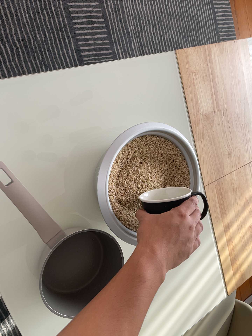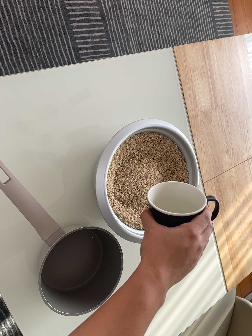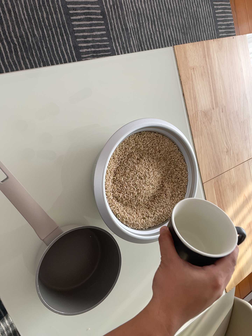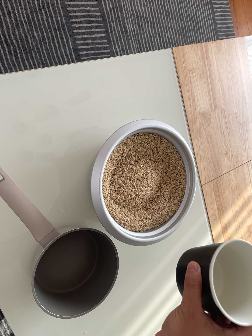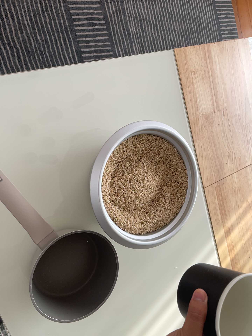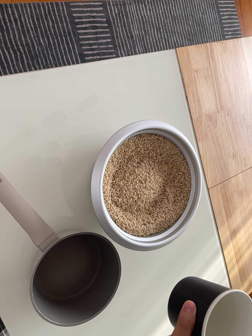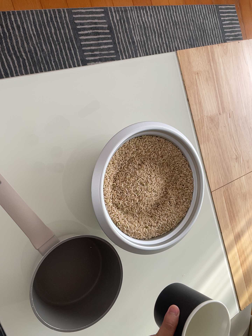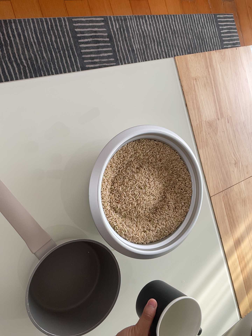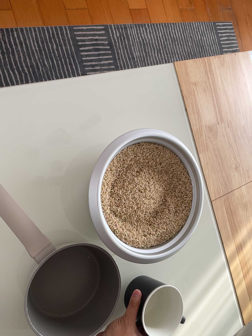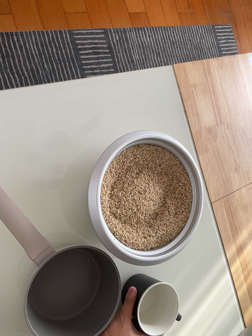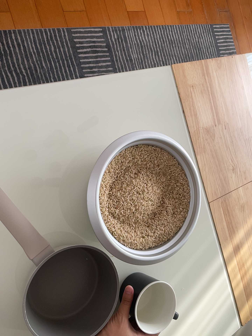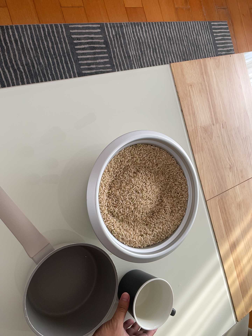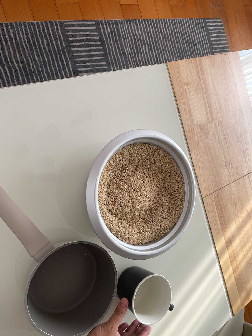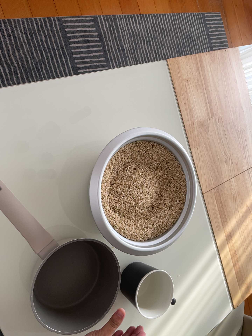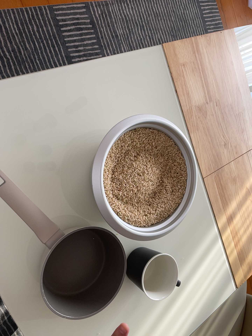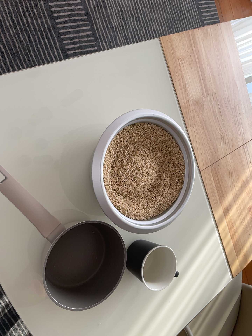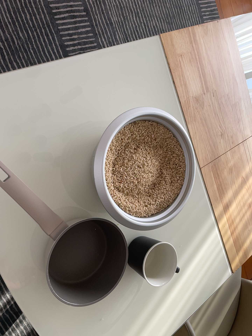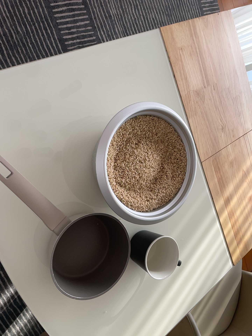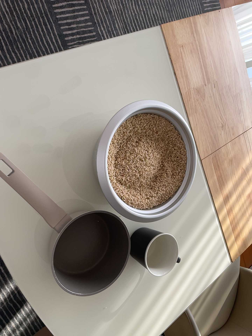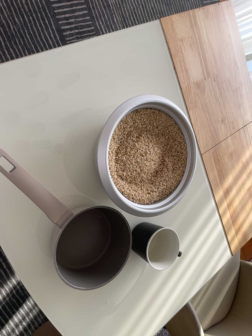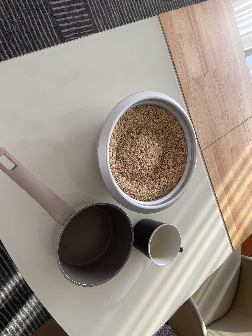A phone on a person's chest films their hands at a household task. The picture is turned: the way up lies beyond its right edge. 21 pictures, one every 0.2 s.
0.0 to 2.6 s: The camera shifts only a little, or ends up much as it began.
2.6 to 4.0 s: The camera's aim tips toward the bottom of its view by about 10 degrees, and the scene shifts upward.
The film runs backward here.
